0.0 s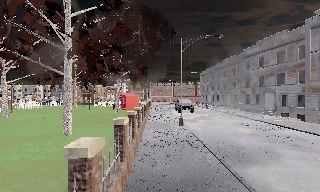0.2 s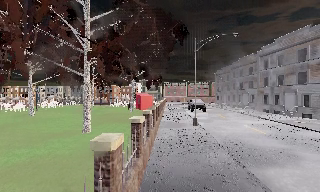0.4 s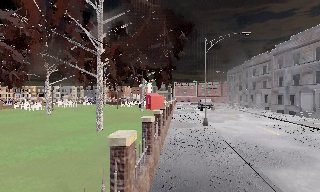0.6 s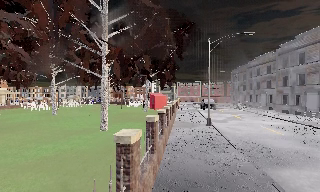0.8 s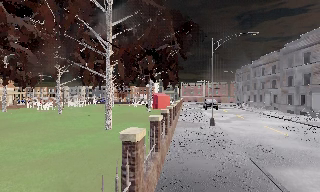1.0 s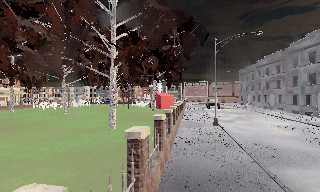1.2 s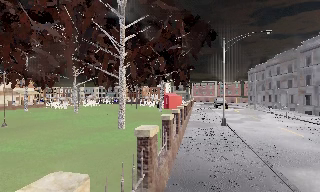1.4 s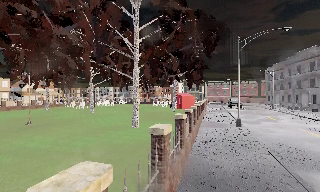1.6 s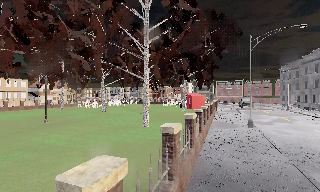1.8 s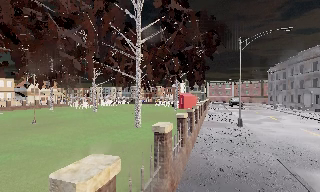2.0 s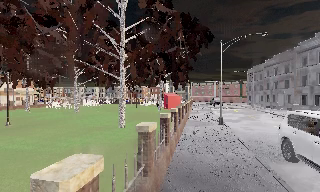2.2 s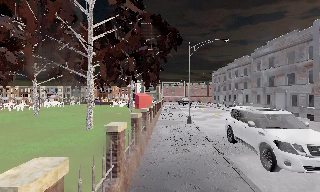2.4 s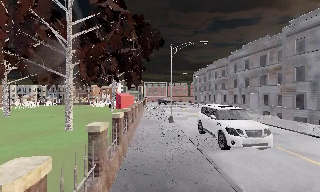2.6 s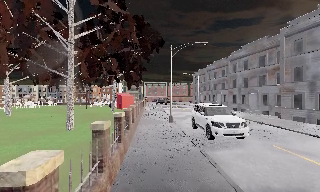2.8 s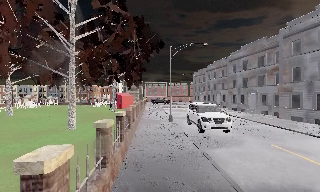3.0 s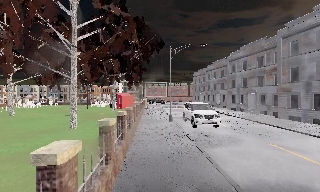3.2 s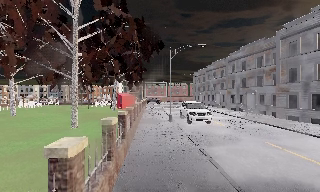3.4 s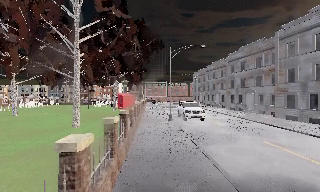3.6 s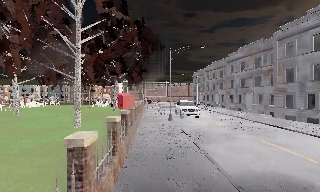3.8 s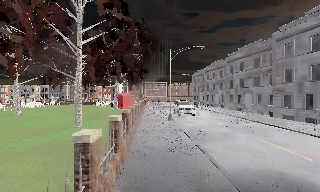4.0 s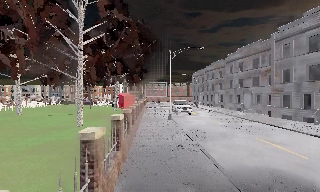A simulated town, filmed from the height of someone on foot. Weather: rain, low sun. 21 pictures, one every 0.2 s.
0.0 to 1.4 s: The camera swings to its left by about 20 degrees, and the scene slides to the right. It travels backward, about 1 m, so what stands in front gets smaller.
1.4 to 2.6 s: The camera pans to its right, which is clockwise from overhead, by about 20 degrees. It travels backward, about 0.5 m, so what stands in front gets smaller.
2.6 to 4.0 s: The camera travels backward, about 1.5 m, so what stands in front gets smaller.
The film runs backward here.
